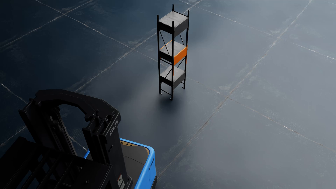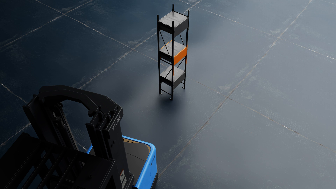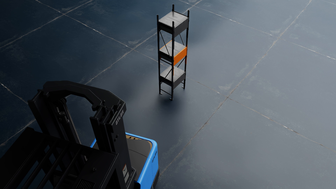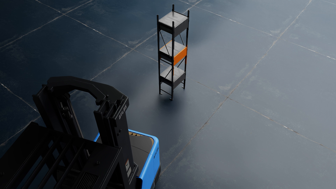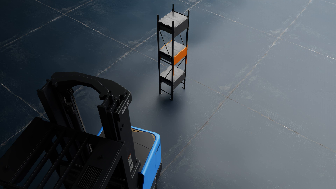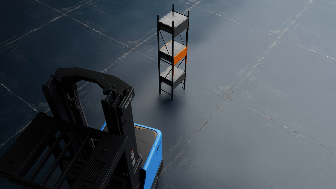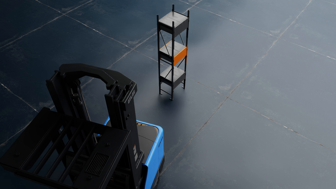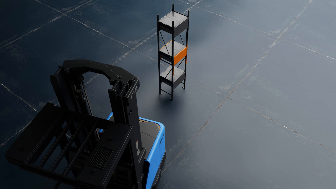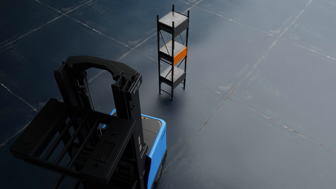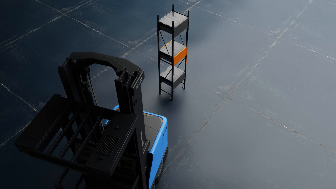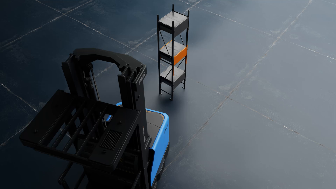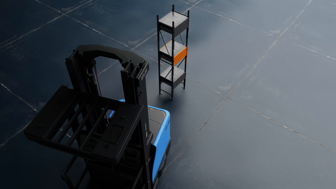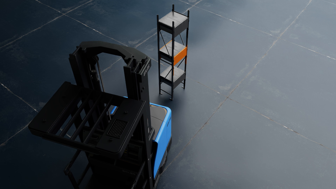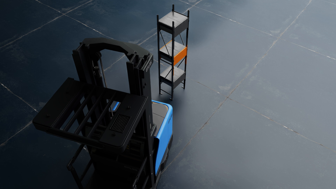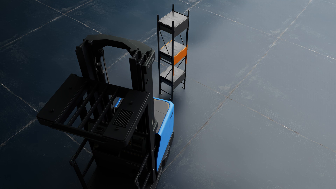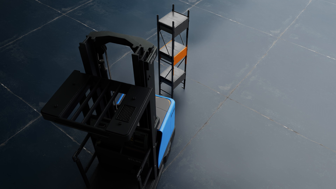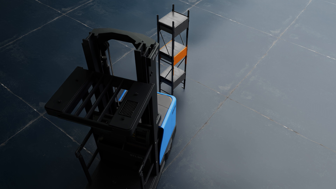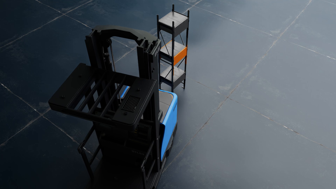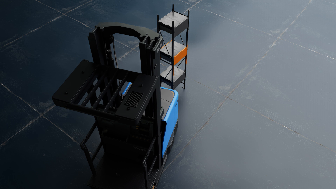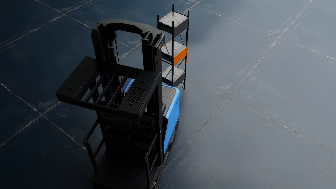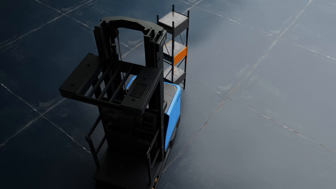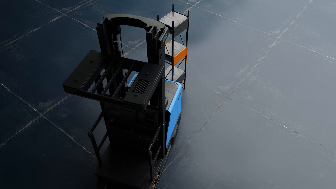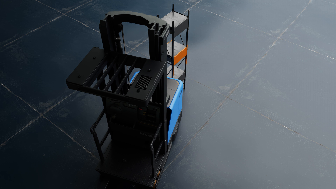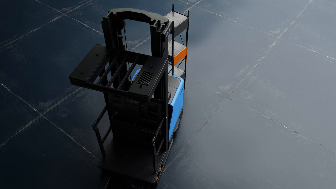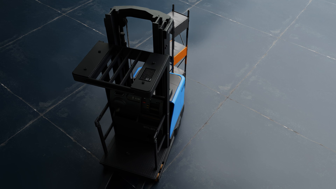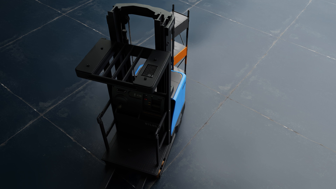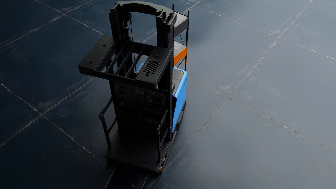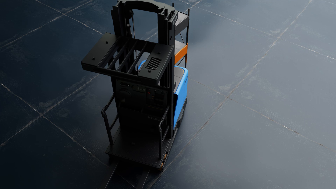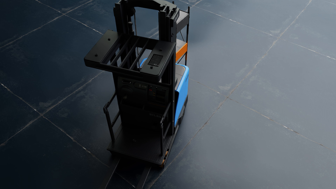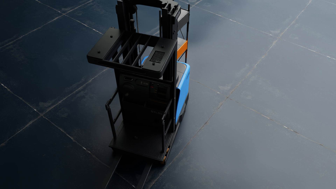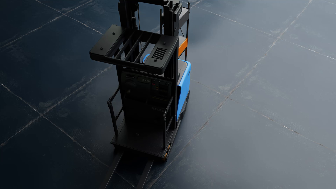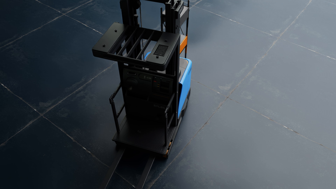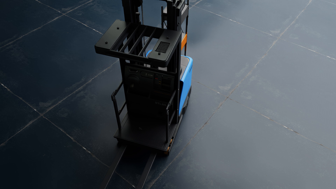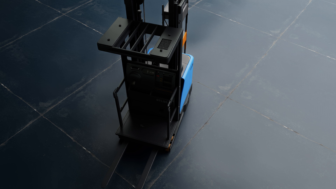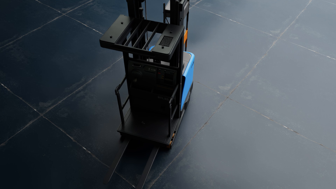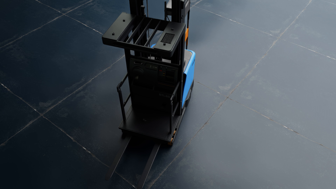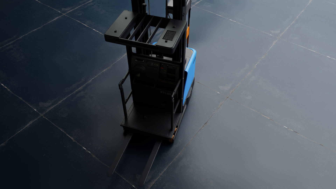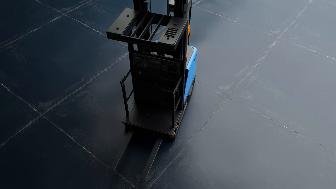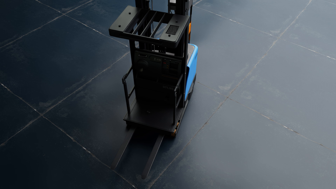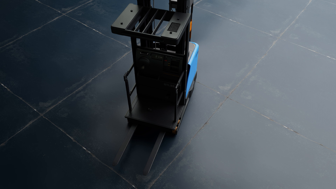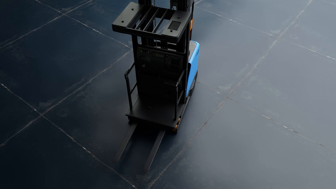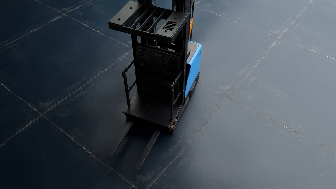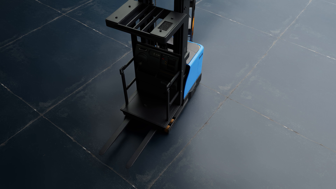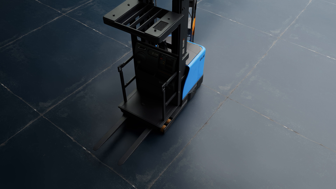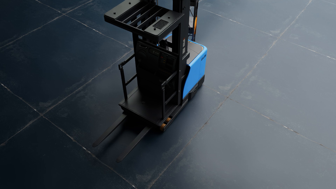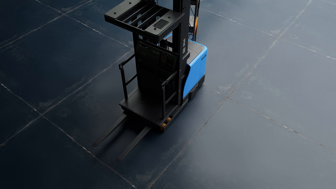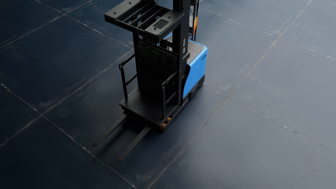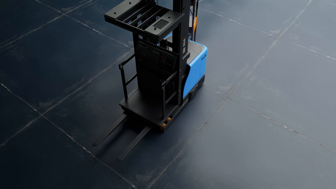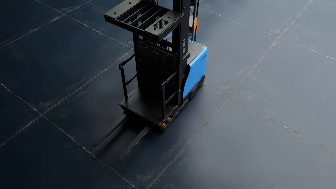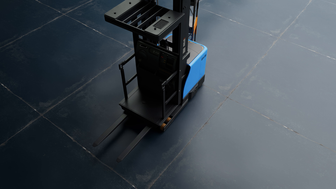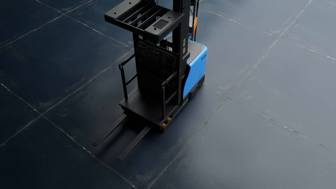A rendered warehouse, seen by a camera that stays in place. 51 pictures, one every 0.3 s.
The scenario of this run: A forklift runs into an object in its way.
